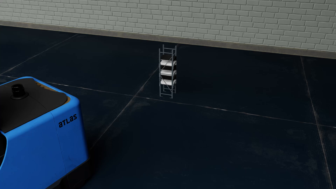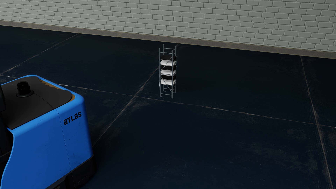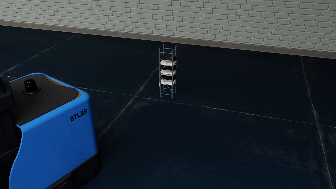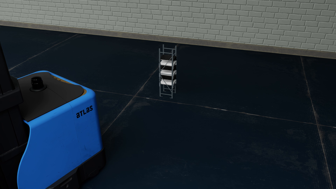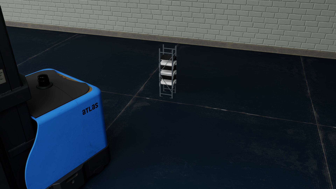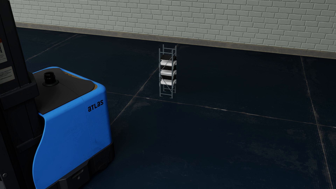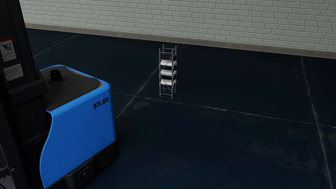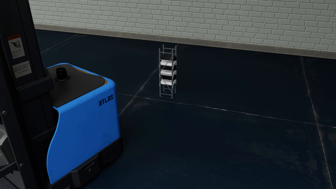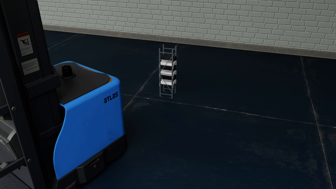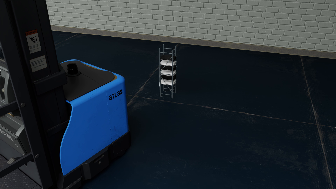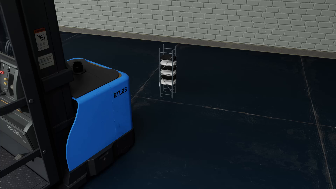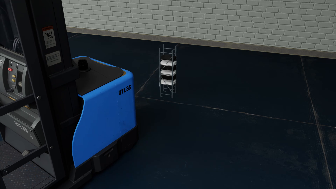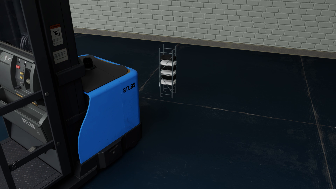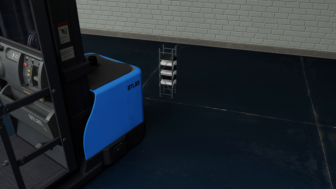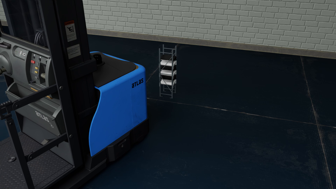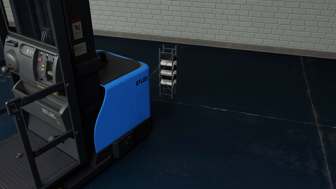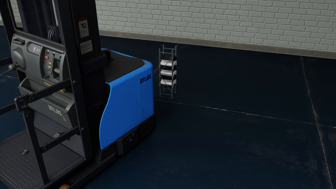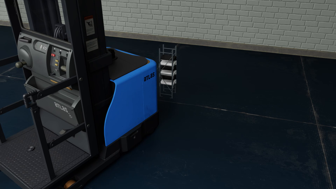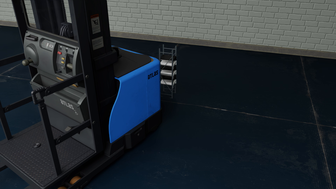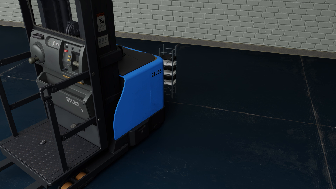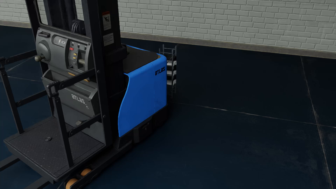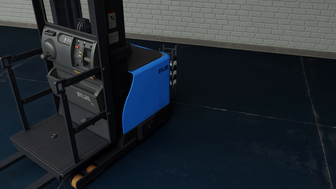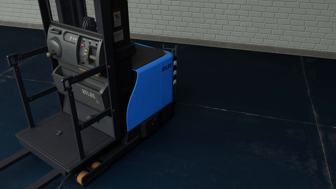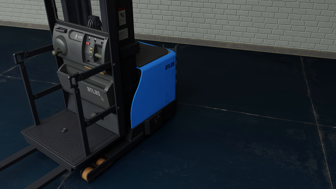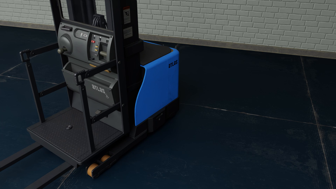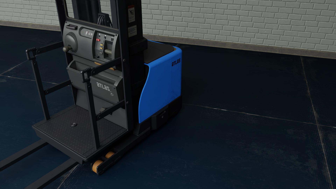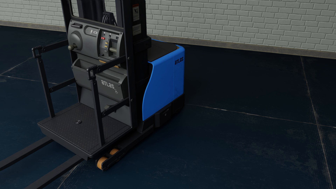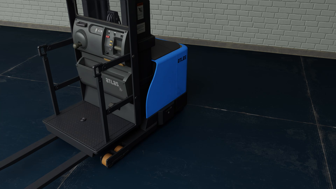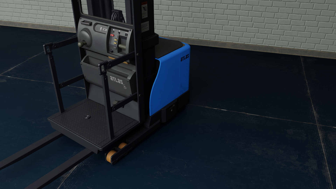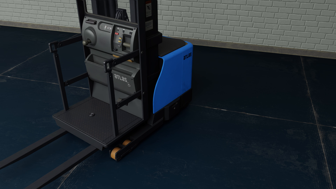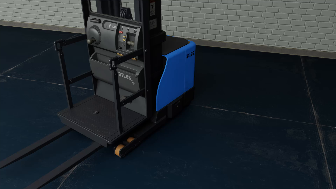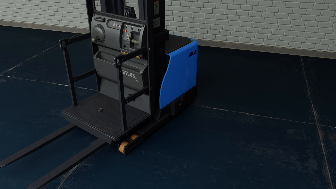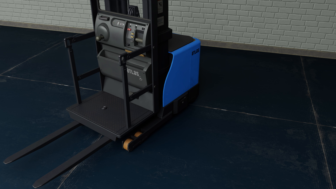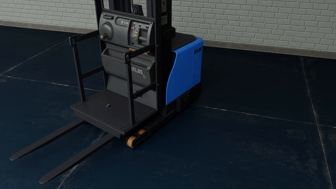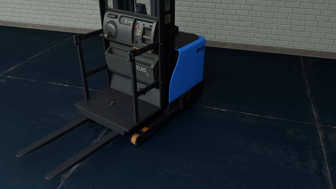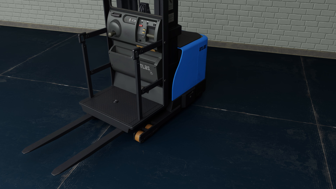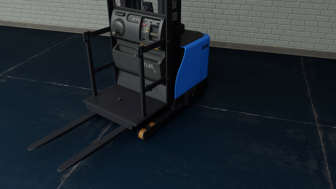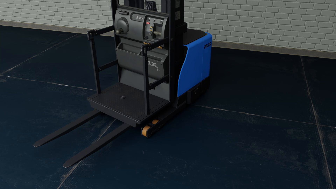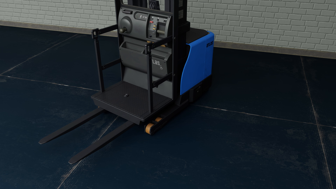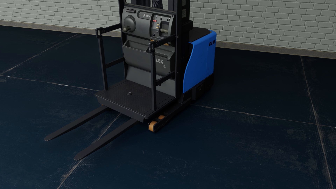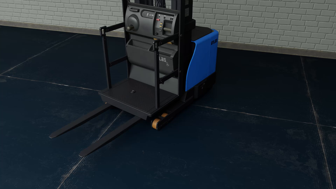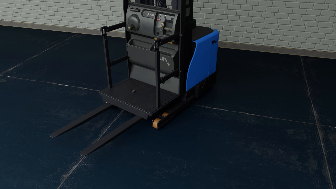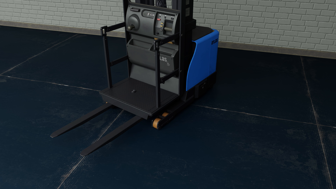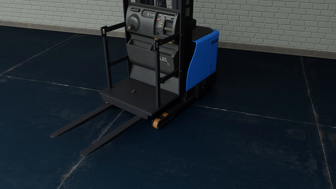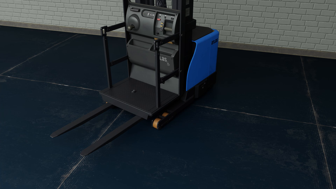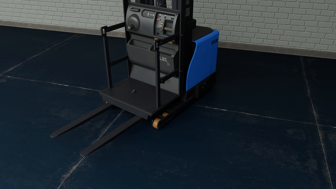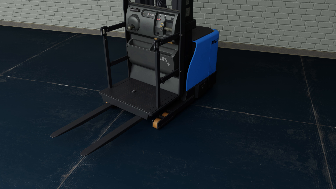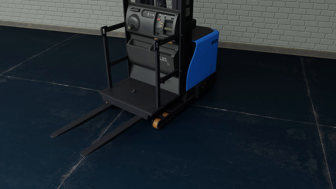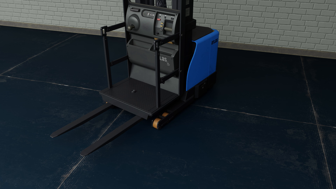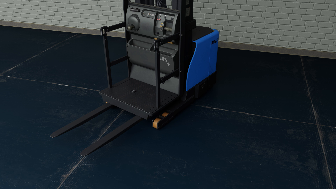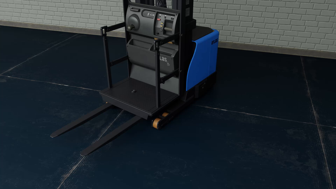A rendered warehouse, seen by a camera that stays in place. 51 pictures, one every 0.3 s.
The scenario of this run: A forklift runs into an object in its way.
